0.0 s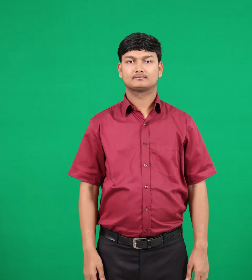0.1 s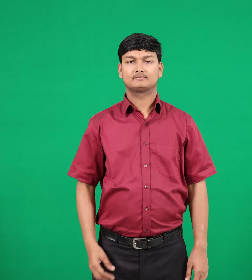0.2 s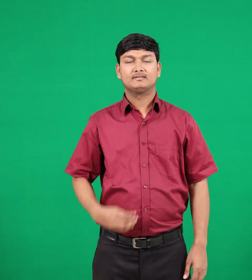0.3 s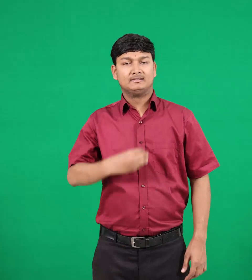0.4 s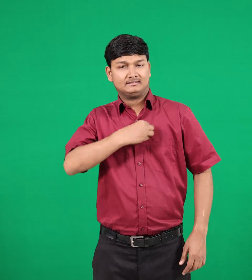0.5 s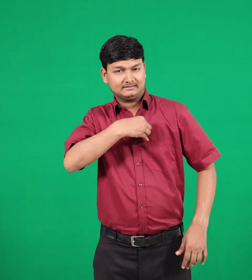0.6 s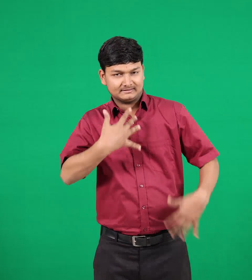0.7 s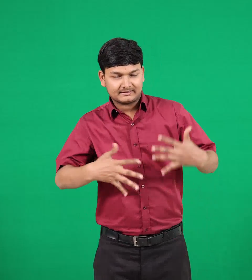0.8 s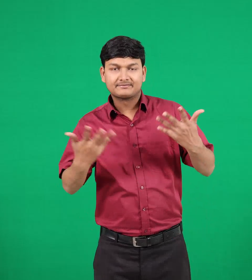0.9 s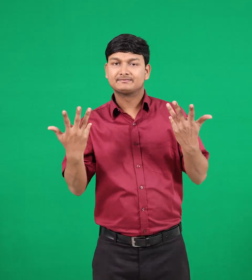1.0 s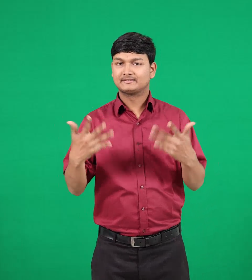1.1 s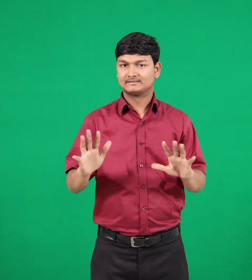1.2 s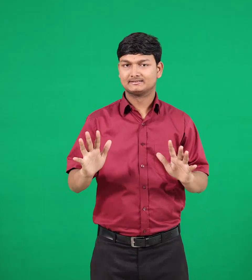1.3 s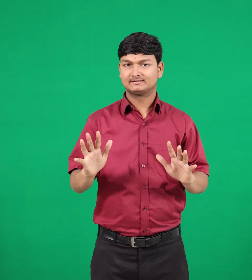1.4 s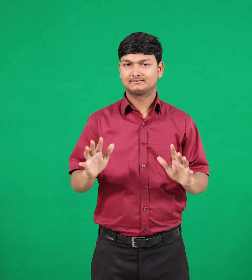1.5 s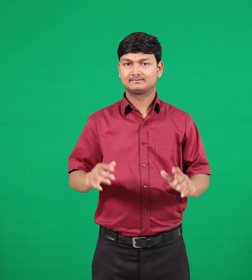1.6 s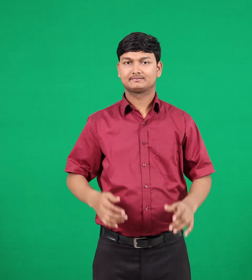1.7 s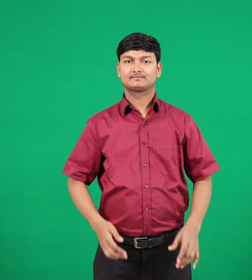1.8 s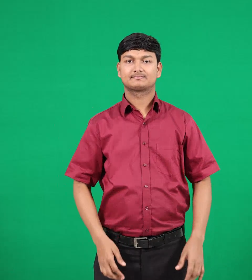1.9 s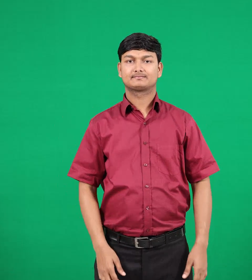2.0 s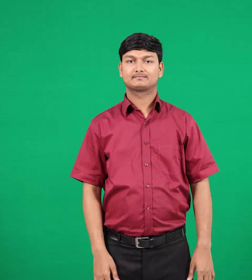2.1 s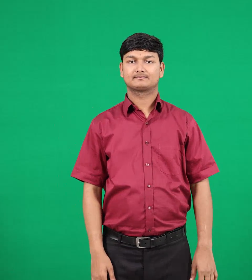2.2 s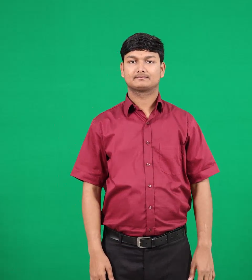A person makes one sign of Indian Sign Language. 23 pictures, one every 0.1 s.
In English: suffered
